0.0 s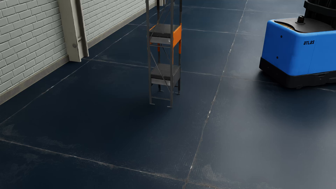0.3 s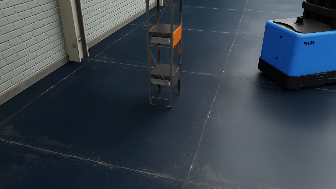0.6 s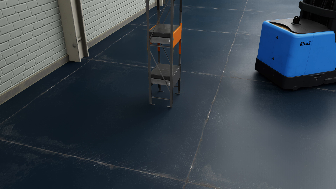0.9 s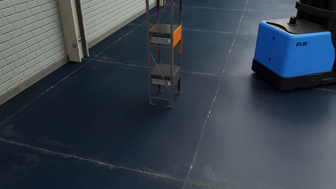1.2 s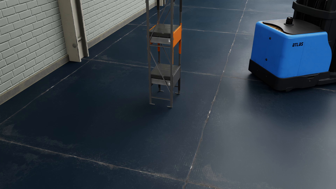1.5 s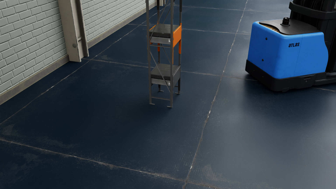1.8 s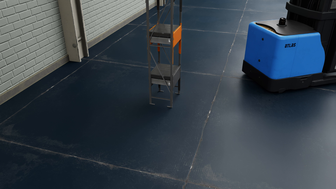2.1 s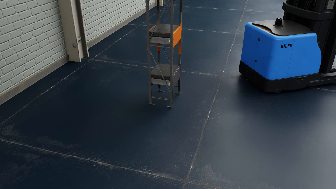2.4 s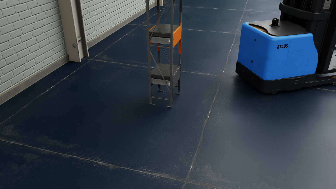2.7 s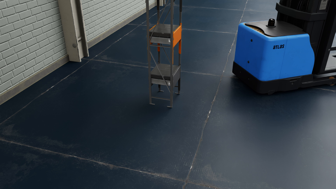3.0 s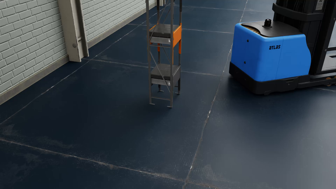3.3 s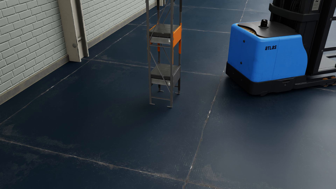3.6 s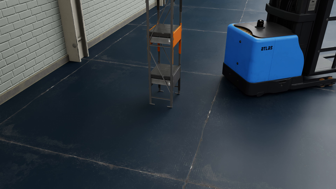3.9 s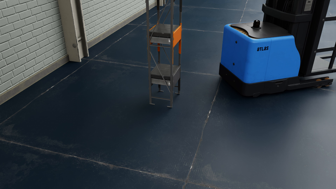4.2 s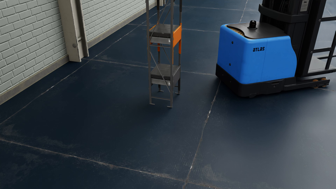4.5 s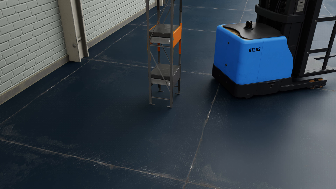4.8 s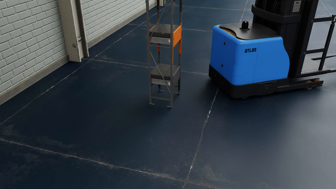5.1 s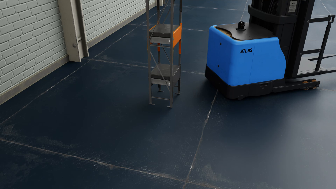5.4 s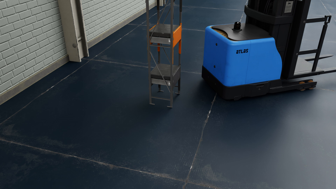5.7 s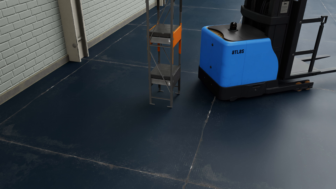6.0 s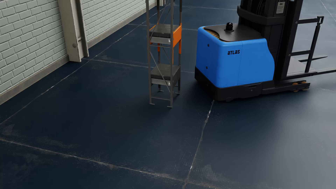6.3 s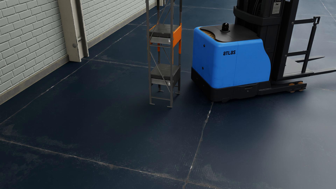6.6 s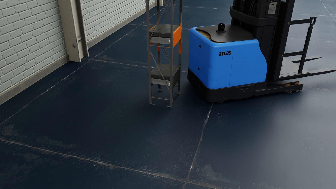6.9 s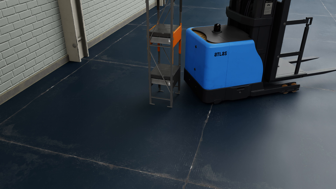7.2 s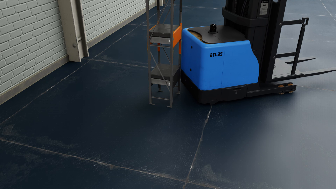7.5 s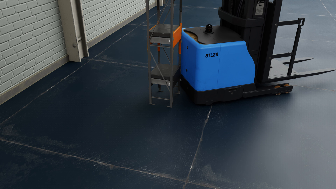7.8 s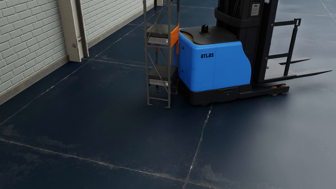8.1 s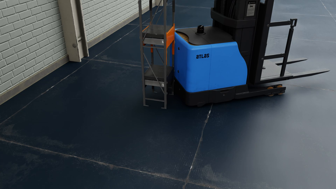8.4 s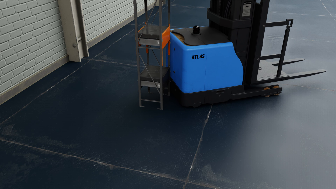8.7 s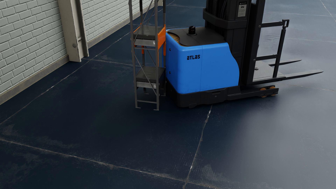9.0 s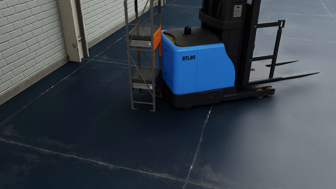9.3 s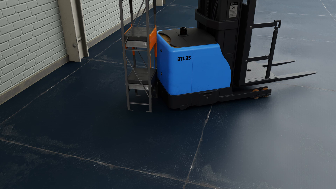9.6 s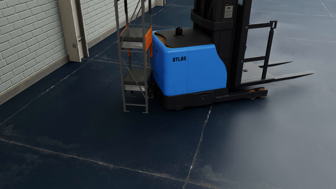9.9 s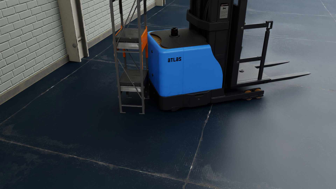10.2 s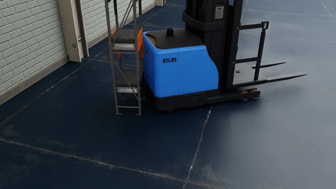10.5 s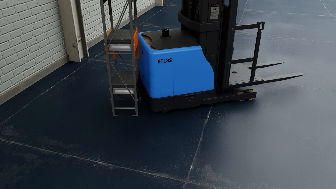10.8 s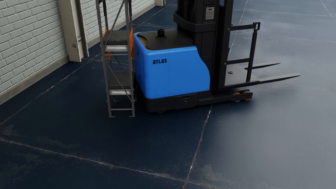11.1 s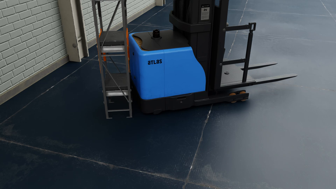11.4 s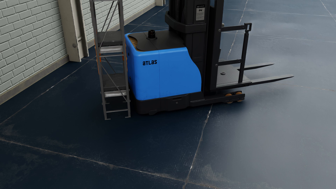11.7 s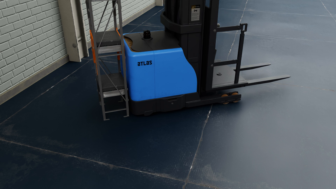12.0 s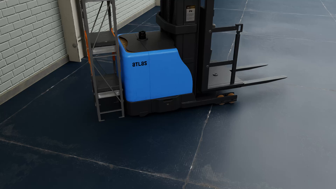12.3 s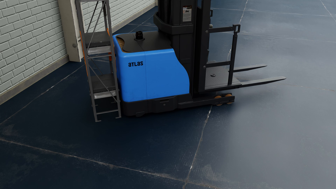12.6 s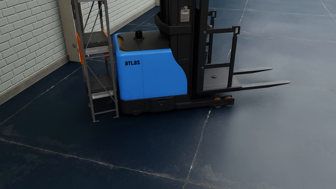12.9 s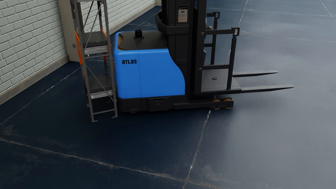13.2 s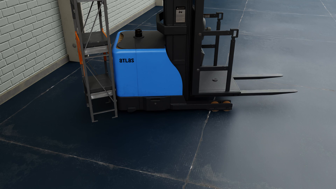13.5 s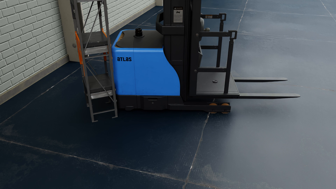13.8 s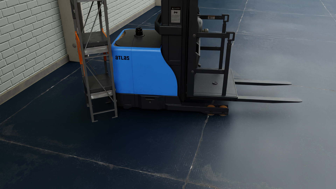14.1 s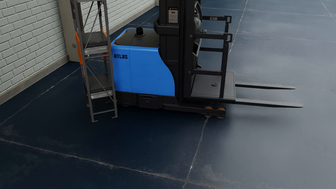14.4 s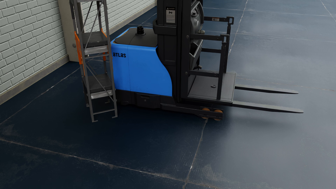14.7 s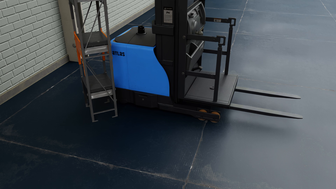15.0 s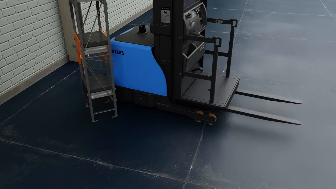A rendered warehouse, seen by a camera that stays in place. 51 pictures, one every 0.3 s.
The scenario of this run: A forklift runs into an object in its way.
